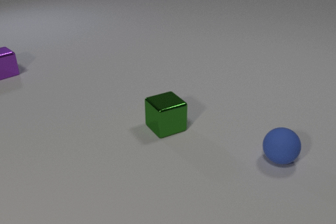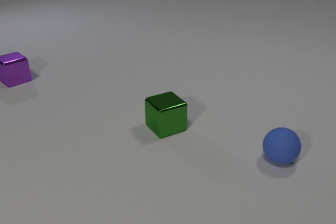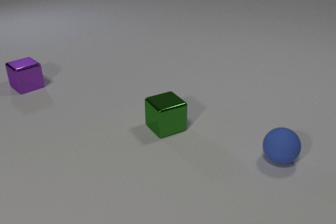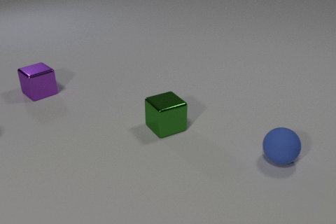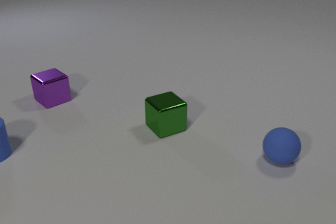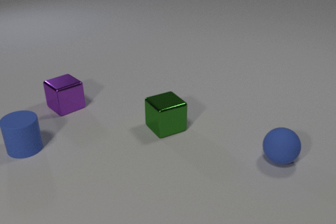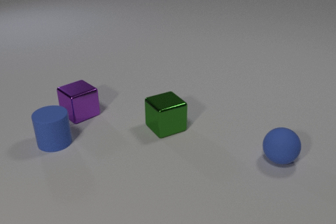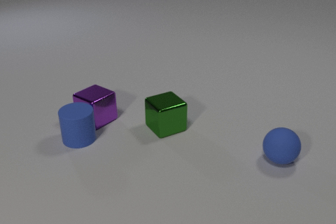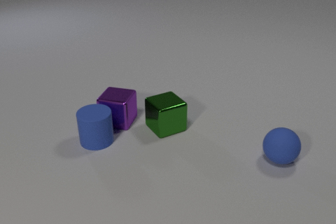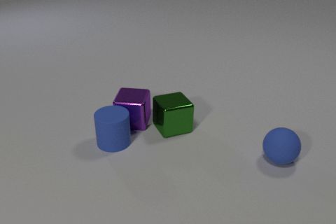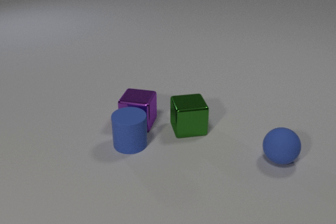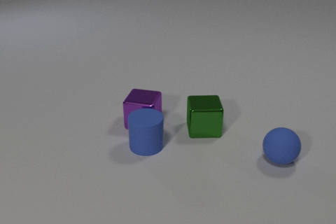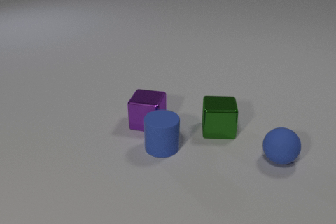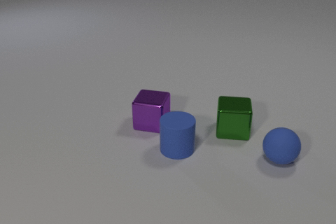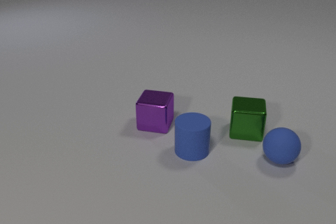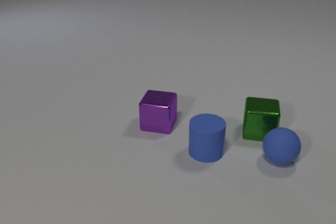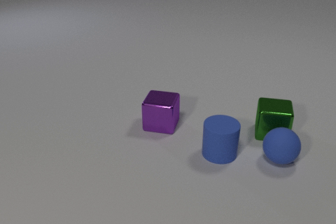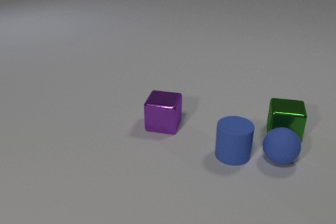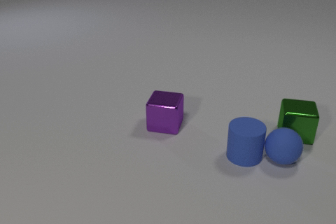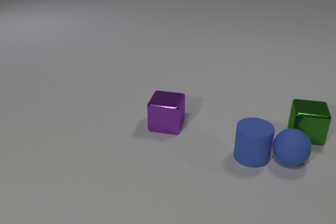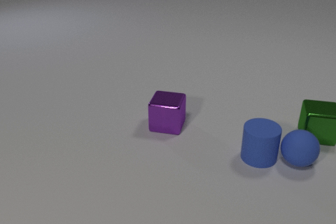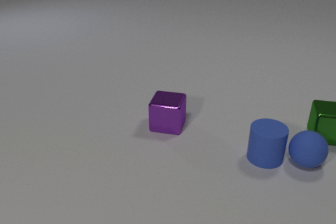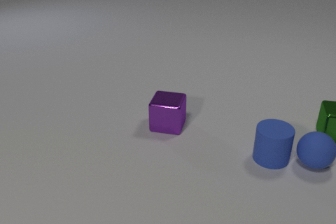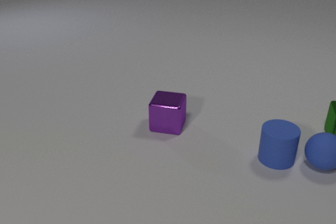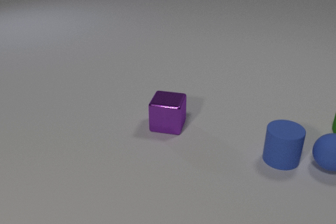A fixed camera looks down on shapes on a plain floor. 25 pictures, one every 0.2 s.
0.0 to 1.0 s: The blue rubber cylinder comes in at the left edge, slides to the right. The purple metal cube slides toward the camera and to the right.
1.0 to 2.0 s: The blue rubber cylinder slides to the right. The purple metal cube slides to the right and toward the camera, spins counterclockwise seen from above by about 30 degrees, its near face sliding to the right. The green metal cube slides to the right. The blue rubber cylinder and the purple metal cube collide. The purple metal cube and the green metal cube collide.
2.0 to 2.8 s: The blue rubber cylinder slides to the right. The purple metal cube slides to the right. The green metal cube slides to the right, spins clockwise seen from above by about 15 degrees, its near face sliding to the left.
2.8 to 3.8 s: The blue rubber cylinder slides to the right. The purple metal cube slides to the right. The green metal cube slides to the right. The blue rubber sphere rolls to the right. The blue rubber cylinder and the blue rubber sphere collide.
3.8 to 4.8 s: The blue rubber cylinder slides to the right. The green metal cube slides to the right. The blue rubber sphere rolls to the right.
How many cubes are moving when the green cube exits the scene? 0.
What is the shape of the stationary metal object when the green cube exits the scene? cube.
How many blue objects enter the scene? 1.
